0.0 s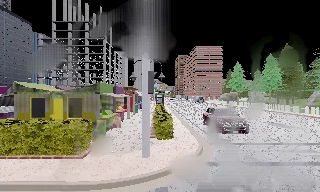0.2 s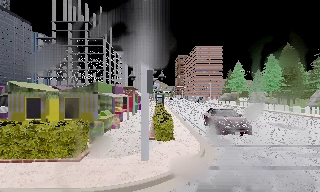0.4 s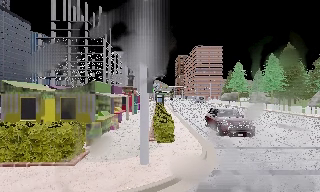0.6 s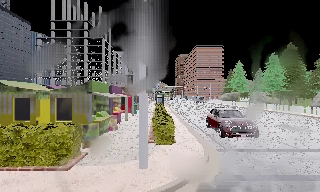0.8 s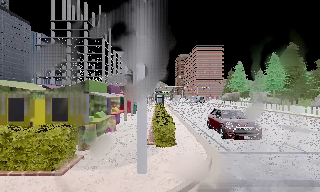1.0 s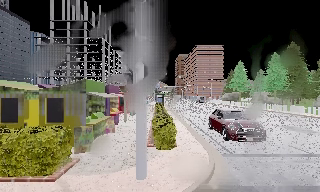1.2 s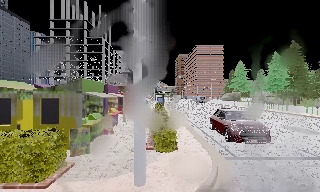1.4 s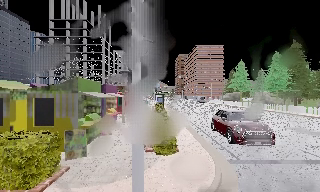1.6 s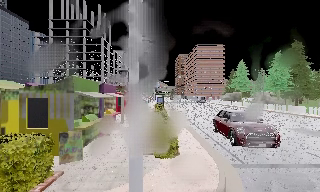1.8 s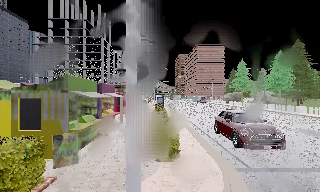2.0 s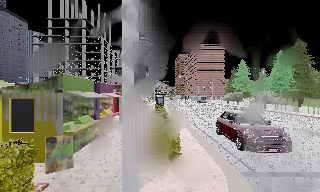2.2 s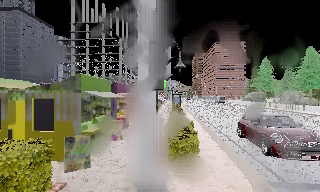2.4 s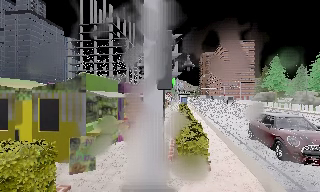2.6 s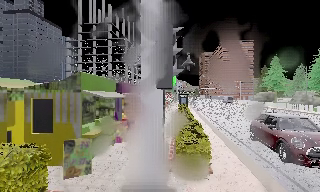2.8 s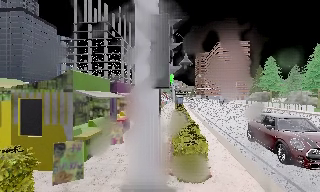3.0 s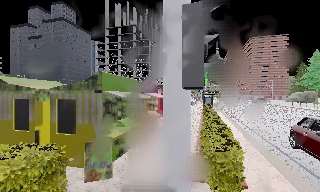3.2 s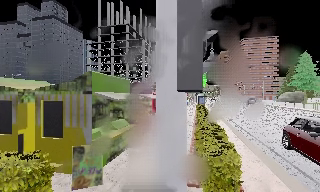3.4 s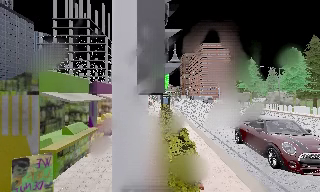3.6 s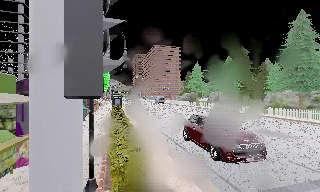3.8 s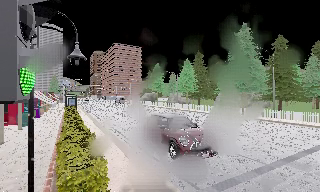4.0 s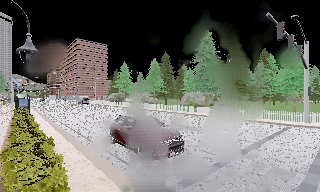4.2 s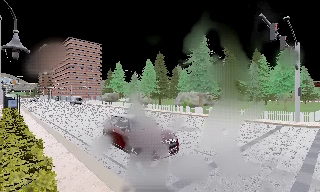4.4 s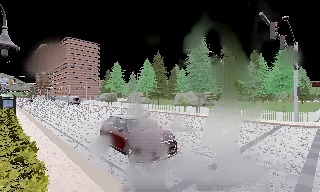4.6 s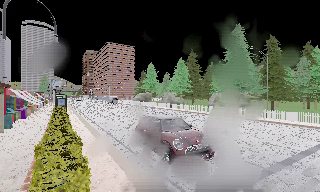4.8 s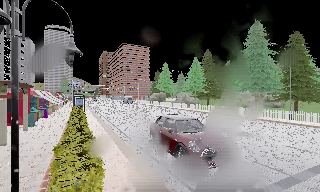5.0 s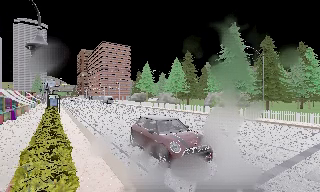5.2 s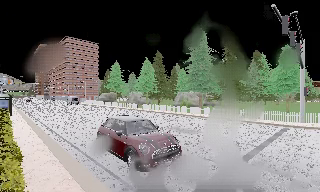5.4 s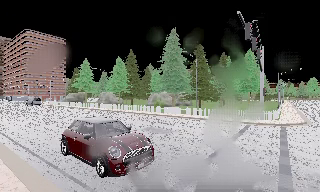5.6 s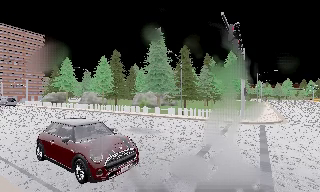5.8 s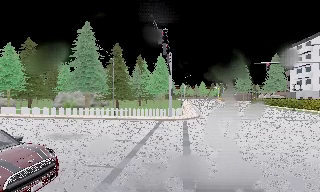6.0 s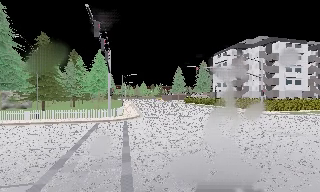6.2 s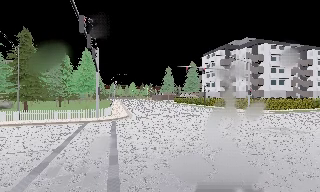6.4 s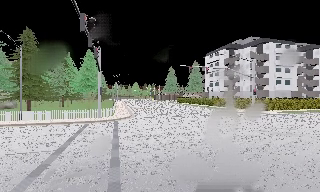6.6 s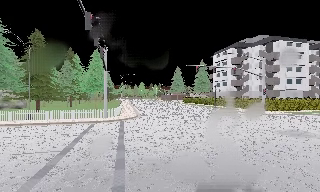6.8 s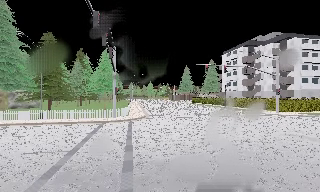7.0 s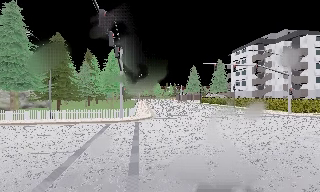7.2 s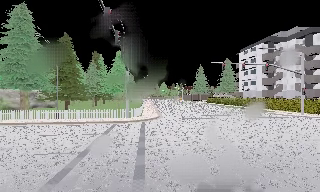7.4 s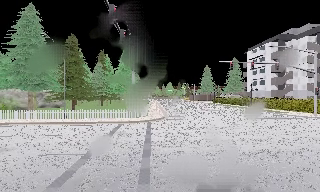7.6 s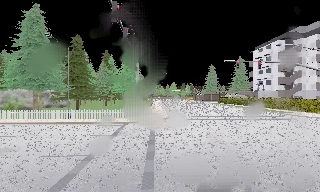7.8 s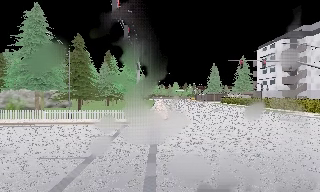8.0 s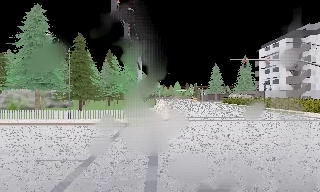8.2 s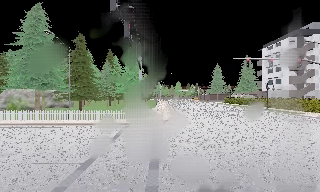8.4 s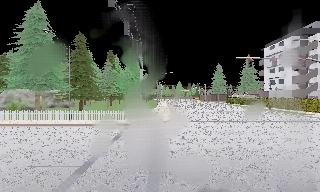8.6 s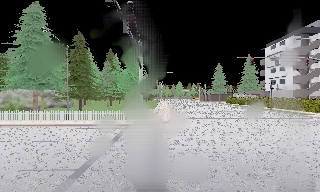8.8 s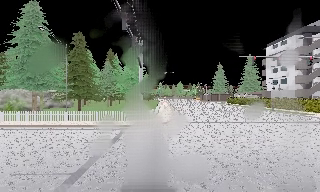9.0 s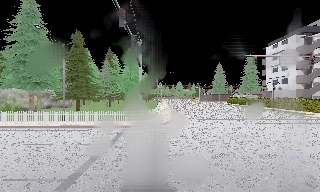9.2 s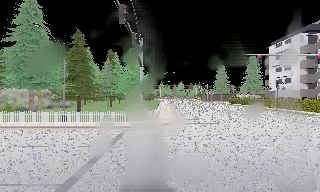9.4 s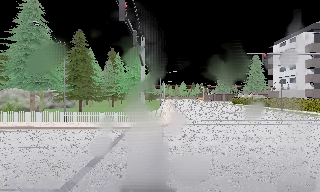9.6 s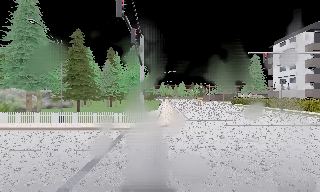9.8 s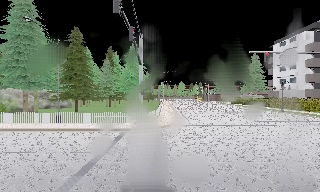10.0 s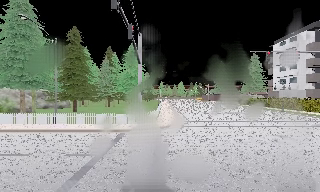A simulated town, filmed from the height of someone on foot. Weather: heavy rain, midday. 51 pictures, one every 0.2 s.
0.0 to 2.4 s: The camera travels forward, about 4 m, so what stands in front looms larger.
2.4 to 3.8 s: The camera swings to its right by about 35 degrees, and the scene slides to the left. It travels forward, about 1.5 m.
3.8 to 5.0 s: The camera travels forward, about 1 m, so what stands in front looms larger.
5.0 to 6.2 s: The camera swings to its right by about 75 degrees, and the scene slides to the left. It travels forward, about 1 m.
6.2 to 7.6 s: The camera swings to its left by about 15 degrees, and the scene slides to the right. It travels forward, about 2 m, so what stands in front looms larger.
7.6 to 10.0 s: The camera travels forward, about 3.5 m, so what stands in front looms larger.
The film runs forward here.
